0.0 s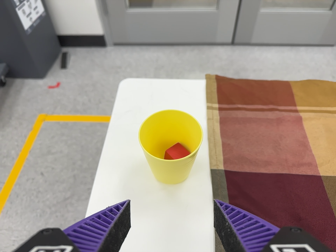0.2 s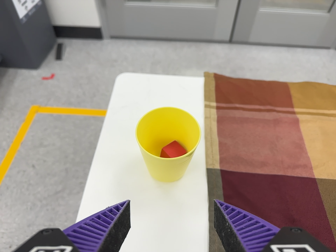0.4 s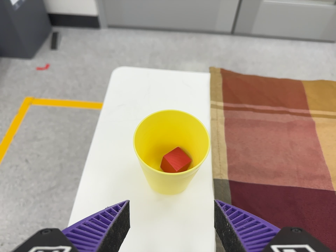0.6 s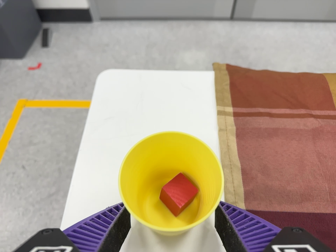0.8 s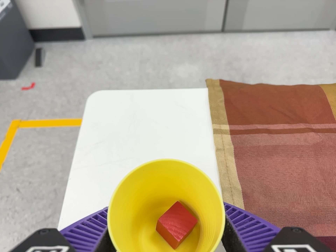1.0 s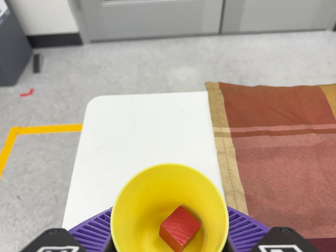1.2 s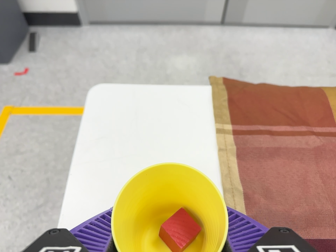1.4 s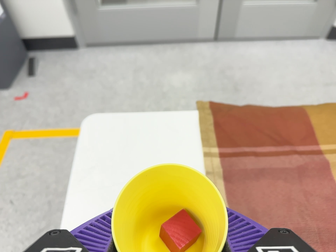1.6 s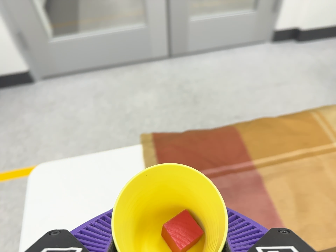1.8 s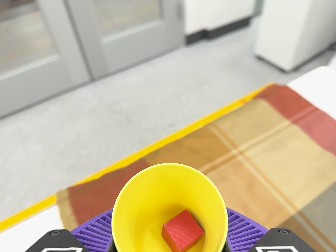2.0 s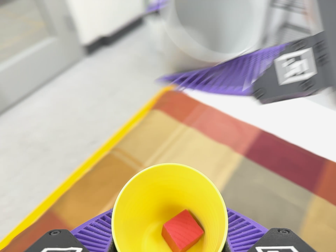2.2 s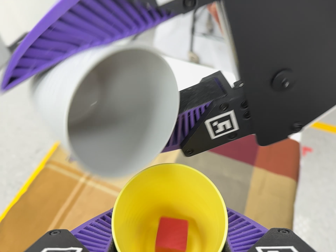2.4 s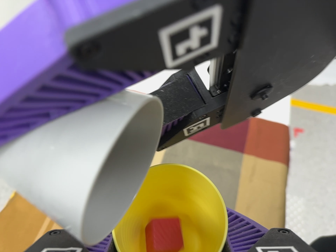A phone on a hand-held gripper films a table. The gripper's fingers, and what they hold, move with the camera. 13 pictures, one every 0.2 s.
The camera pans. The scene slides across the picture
to the left.
The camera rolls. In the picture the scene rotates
counterclockwise.
0.0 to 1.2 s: The camera travels forward and toward the top of its view, about 14 cm, so what stands in front looms larger.
1.2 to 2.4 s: The camera pans to its right by about 45 degrees. It travels to its right and toward the top of its view, about 28 cm, so close, fixed things drift to the left. It rolls about its line of sight by about 55 degrees, and the scene rotates counterclockwise.
The film runs backward here.
